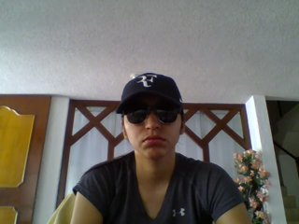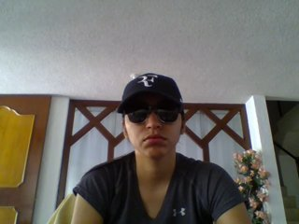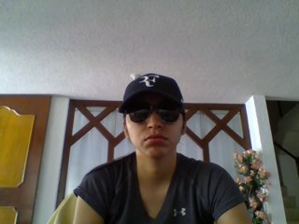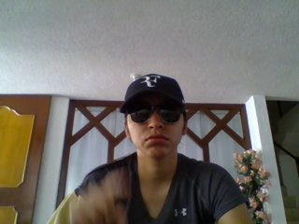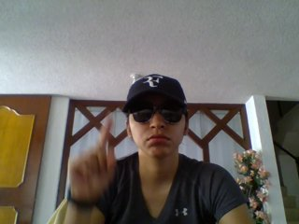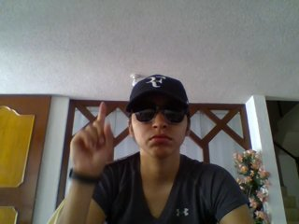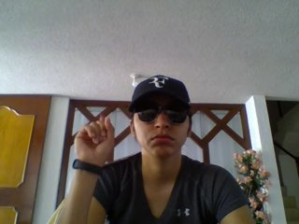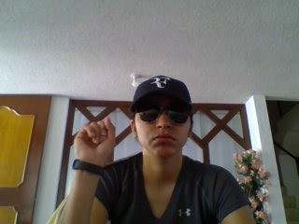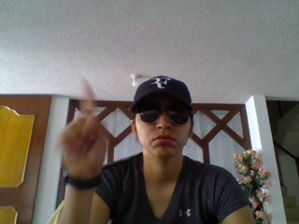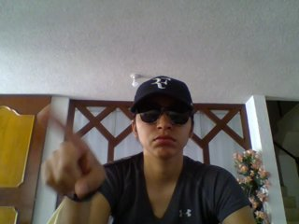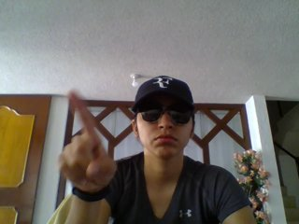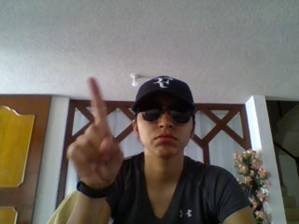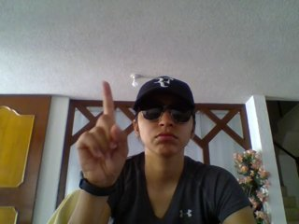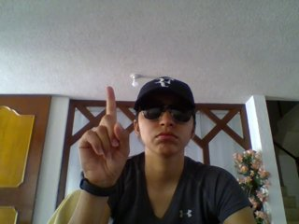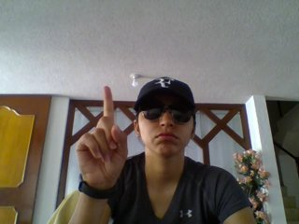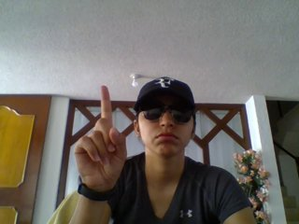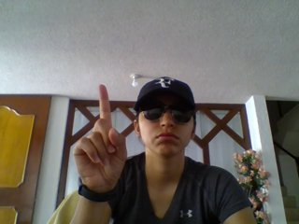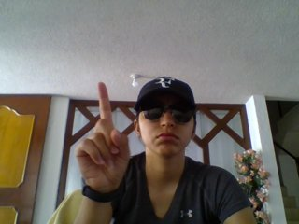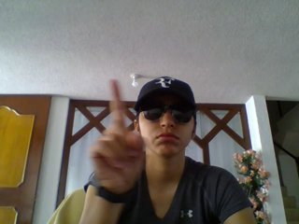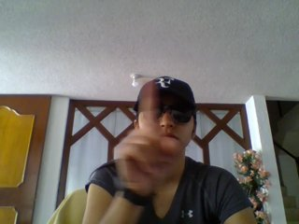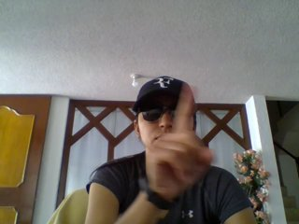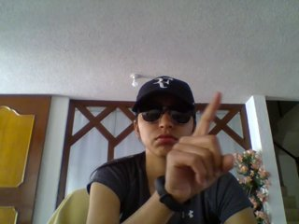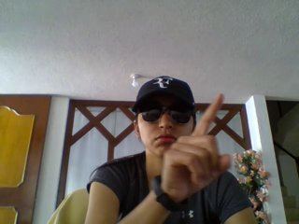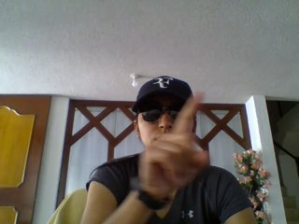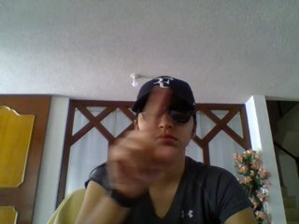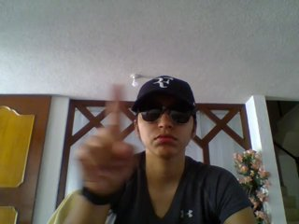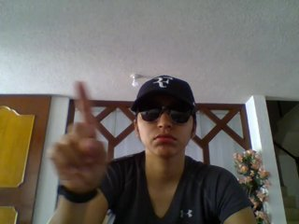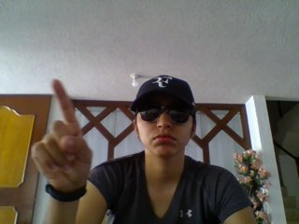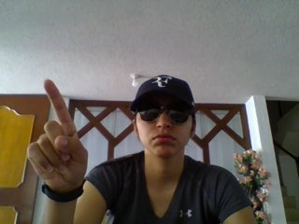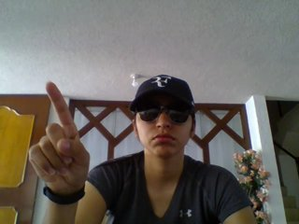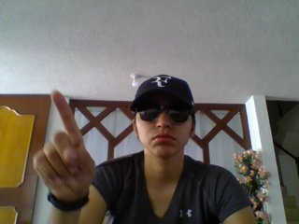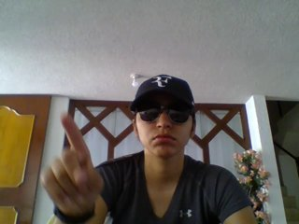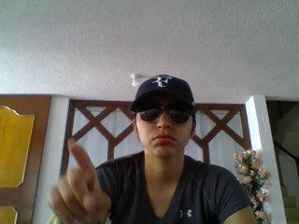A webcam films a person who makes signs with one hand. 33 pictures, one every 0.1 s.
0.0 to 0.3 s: Non-gesture.
0.4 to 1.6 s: Click with one finger.
1.7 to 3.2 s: Pointing with one finger.
